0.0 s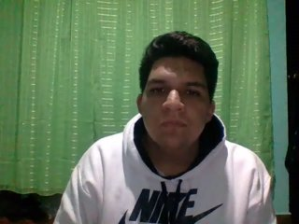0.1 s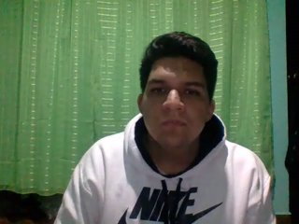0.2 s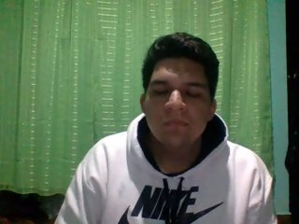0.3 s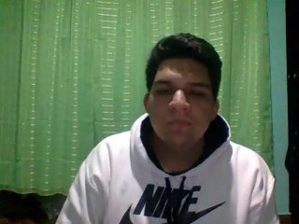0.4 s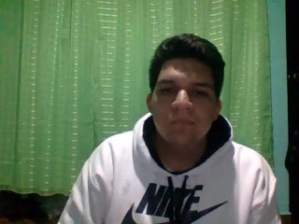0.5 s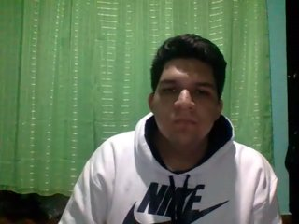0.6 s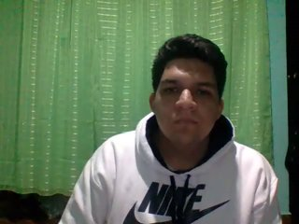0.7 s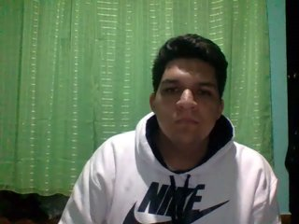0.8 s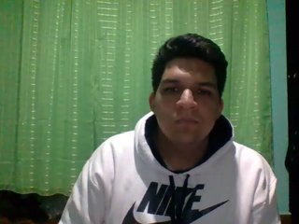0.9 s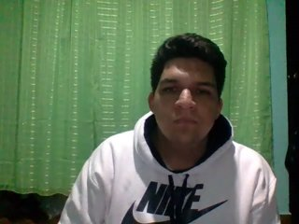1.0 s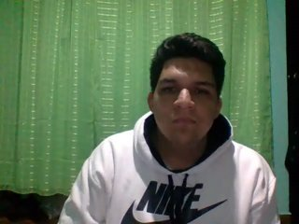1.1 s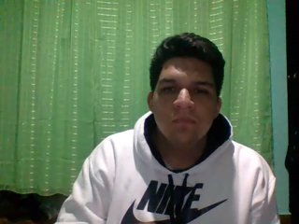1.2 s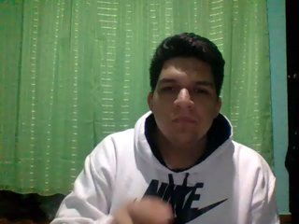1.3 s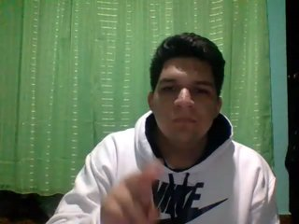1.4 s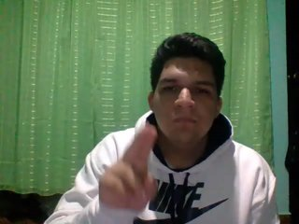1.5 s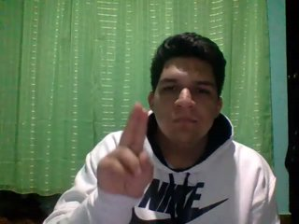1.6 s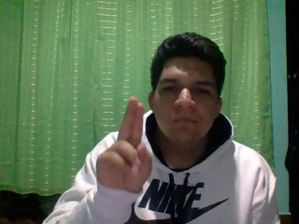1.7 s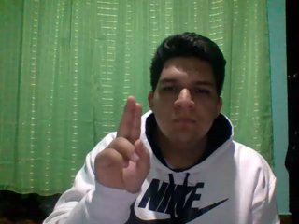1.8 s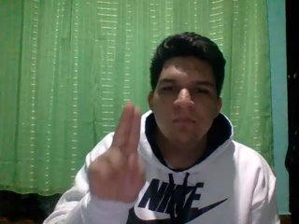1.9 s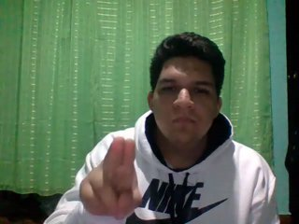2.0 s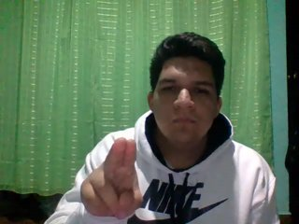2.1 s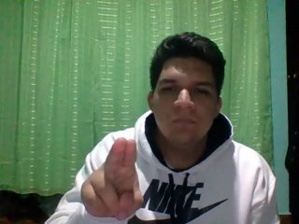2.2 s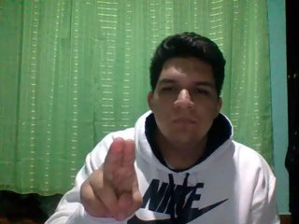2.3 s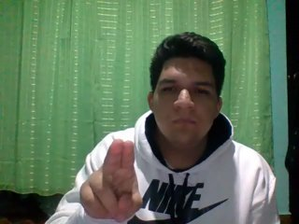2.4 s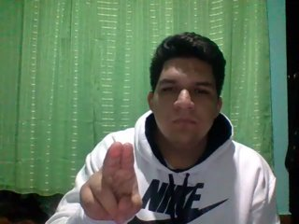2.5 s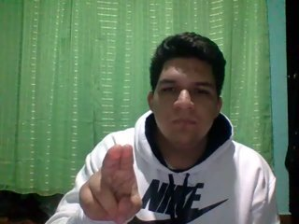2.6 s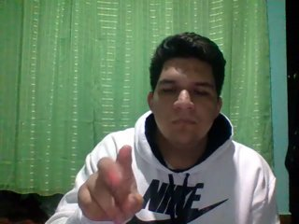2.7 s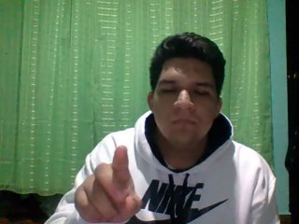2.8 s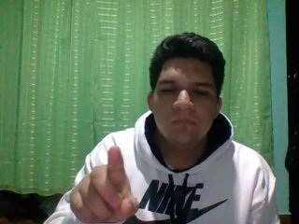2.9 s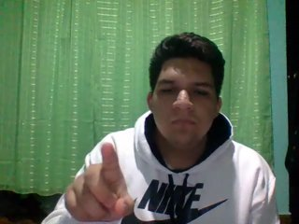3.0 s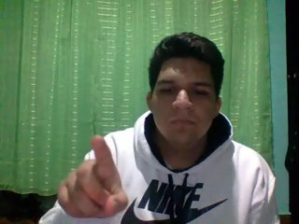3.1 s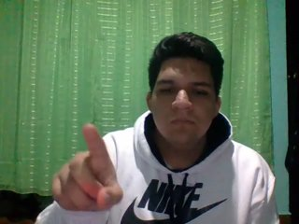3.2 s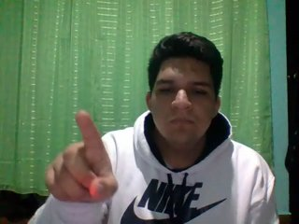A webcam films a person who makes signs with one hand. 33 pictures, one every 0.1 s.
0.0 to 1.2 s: Non-gesture.
1.3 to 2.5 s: Click with two fingers.
2.6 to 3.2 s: Pointing with one finger.
